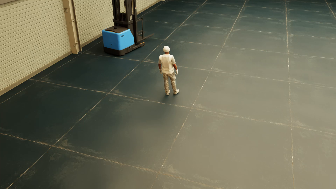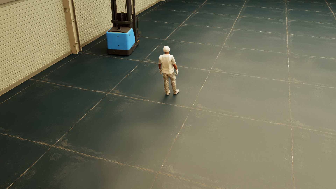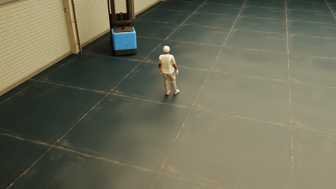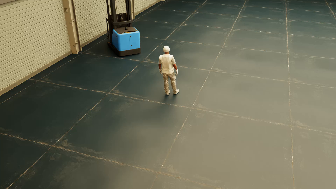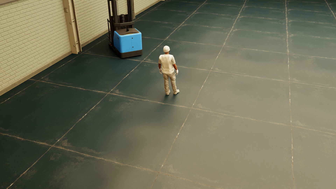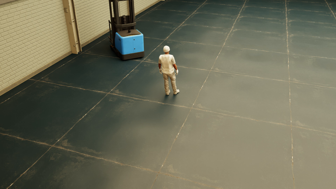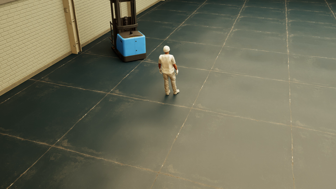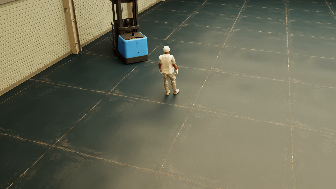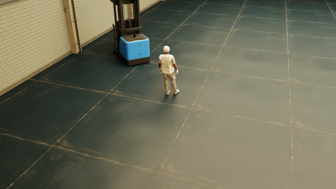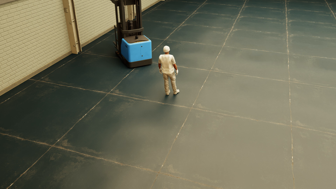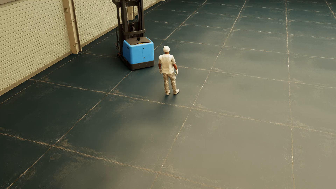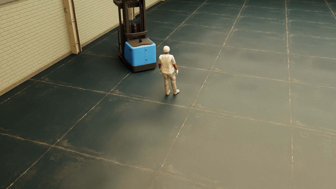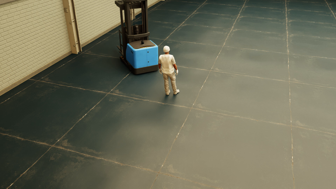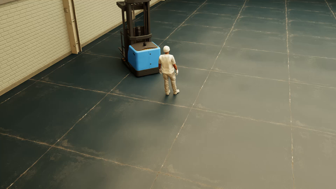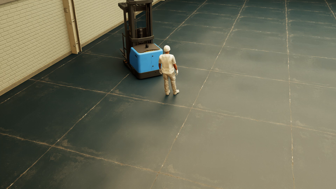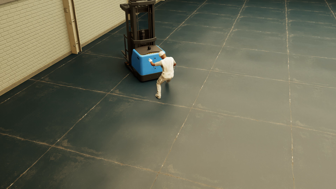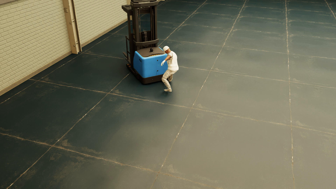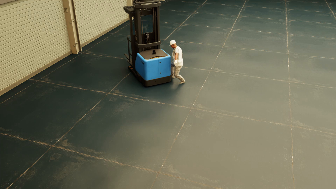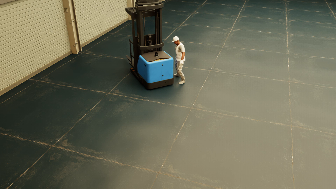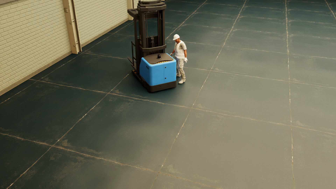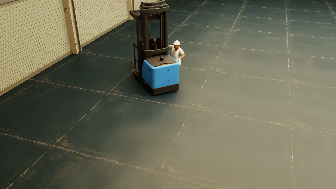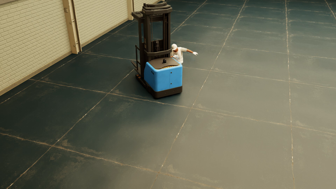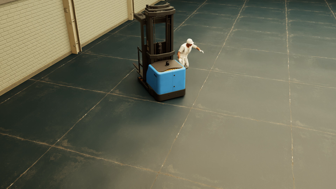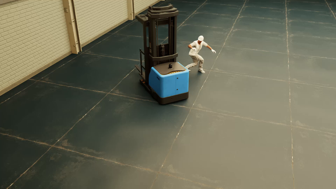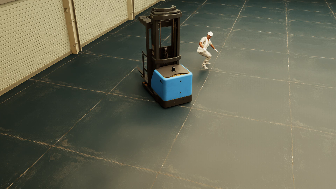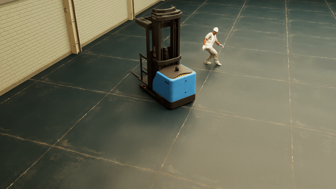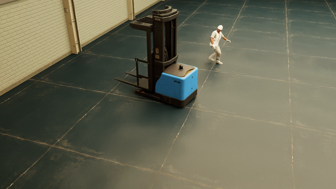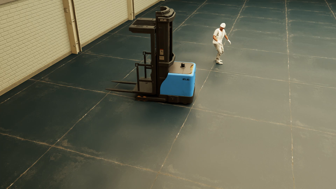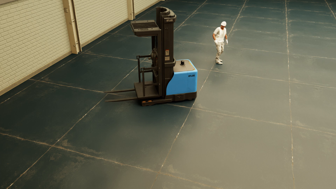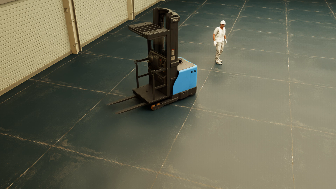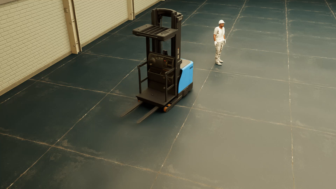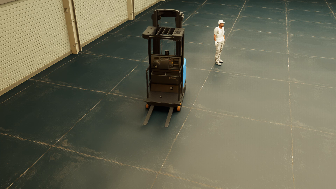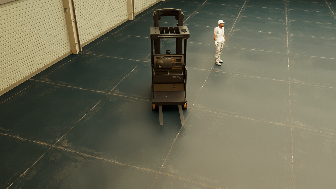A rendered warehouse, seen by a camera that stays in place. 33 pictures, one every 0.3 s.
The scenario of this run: Near miss between a forklift and a person.
